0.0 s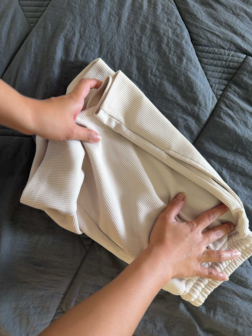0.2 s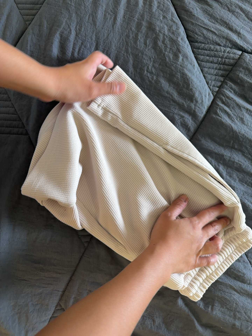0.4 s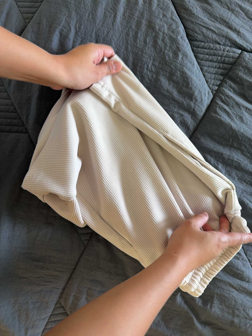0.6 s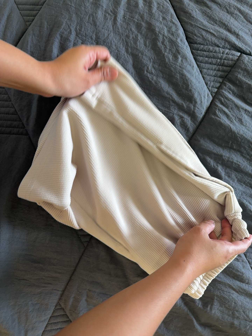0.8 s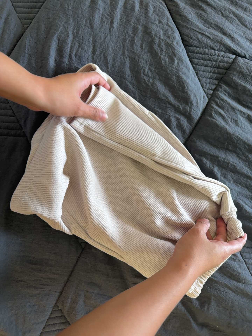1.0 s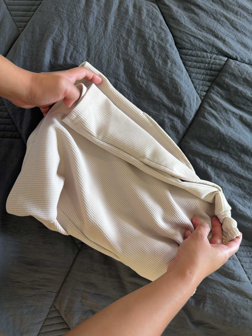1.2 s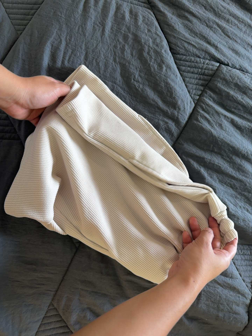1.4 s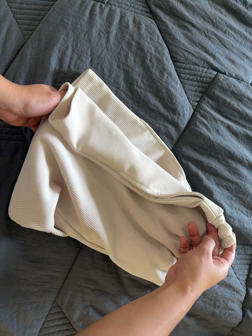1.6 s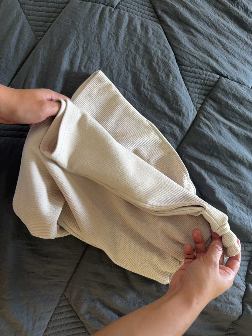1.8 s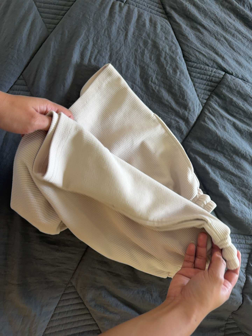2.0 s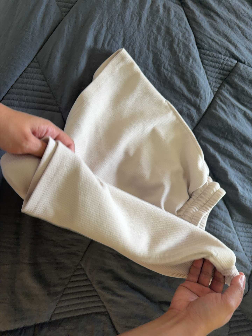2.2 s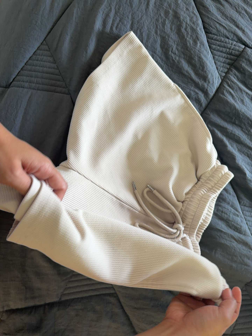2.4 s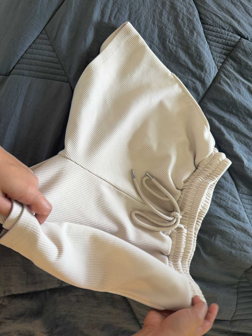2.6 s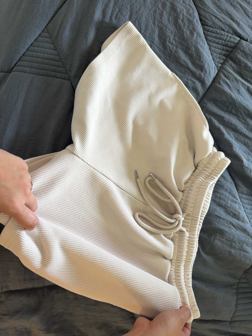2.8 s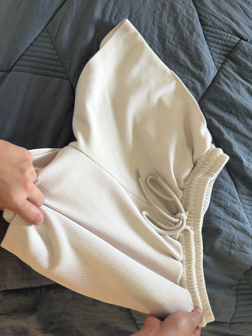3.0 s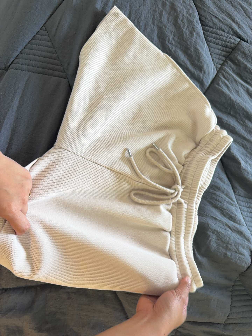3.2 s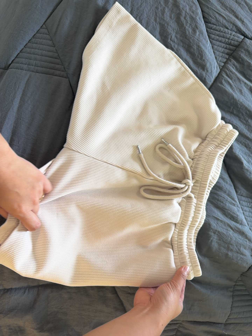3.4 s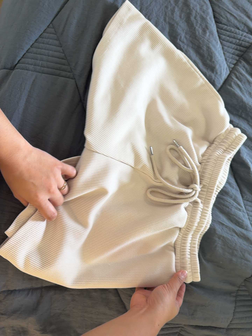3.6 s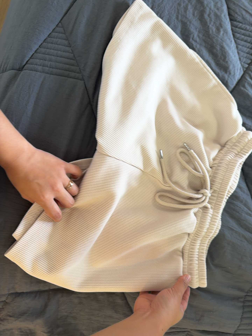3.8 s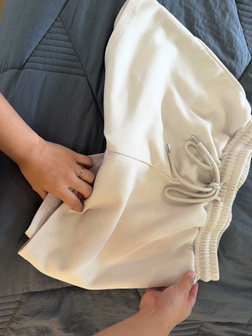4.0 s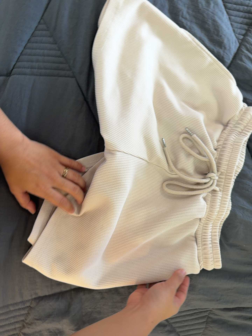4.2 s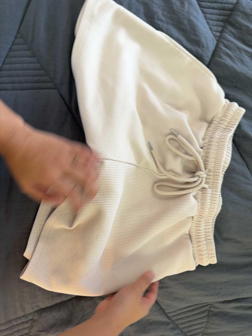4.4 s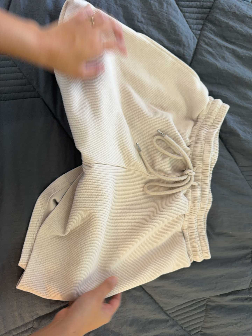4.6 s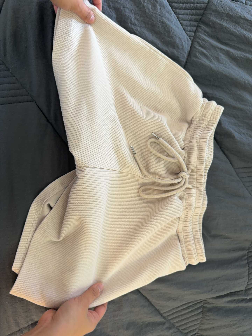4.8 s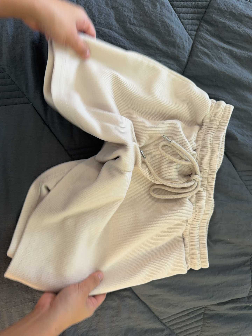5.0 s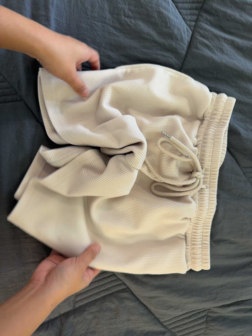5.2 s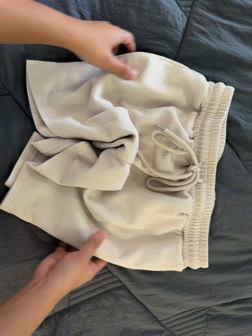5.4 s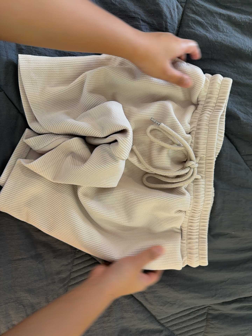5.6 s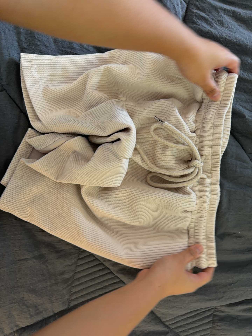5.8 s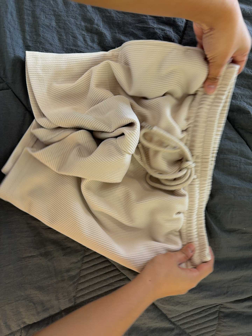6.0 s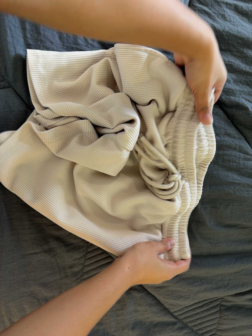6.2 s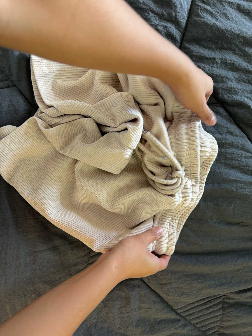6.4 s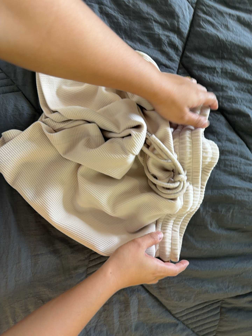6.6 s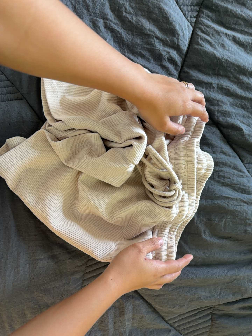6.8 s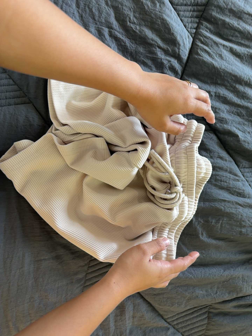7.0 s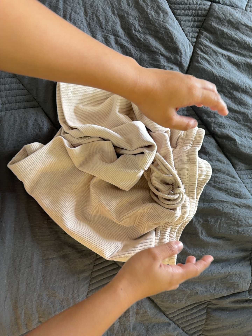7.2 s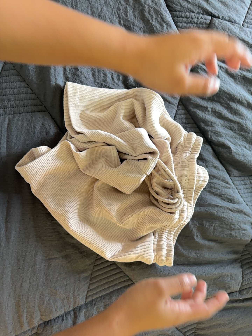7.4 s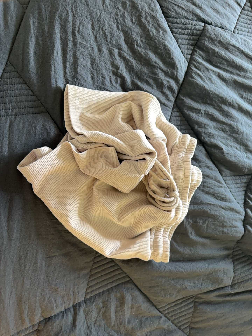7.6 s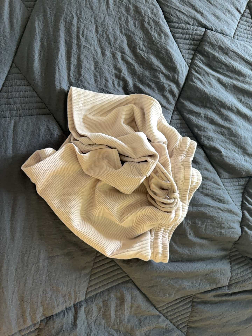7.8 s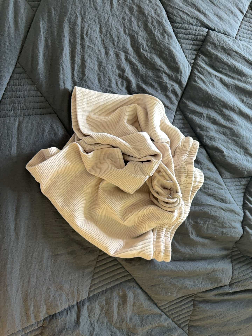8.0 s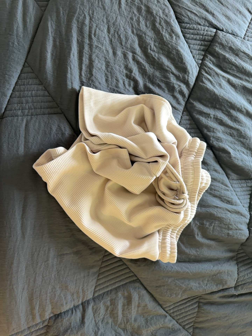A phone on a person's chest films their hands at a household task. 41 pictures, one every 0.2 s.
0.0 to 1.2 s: The camera shifts only a little, or ends up much as it began.
1.2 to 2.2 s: The camera travels to its left and toward the bottom of its view, about 12 cm, so close, fixed things drift to the right.
2.2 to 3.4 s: The camera shifts only a little, or ends up much as it began.
3.4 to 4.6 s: The camera travels toward the top of its view, about 7 cm. It rolls about its line of sight by about 15 degrees, and the scene rotates counterclockwise.
4.6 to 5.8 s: The camera travels to its right and forward, about 9 cm.
5.8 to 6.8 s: The camera travels to its left, about 7 cm.
6.8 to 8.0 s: The camera travels to its left and backward, about 10 cm.
The film runs backward here.
